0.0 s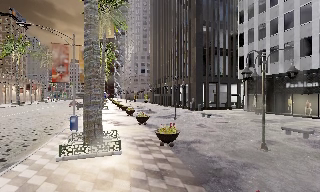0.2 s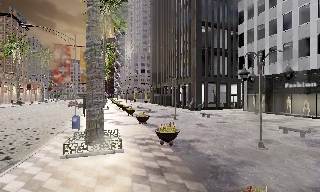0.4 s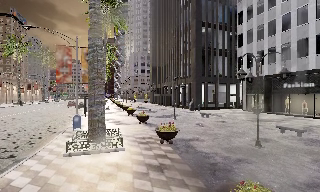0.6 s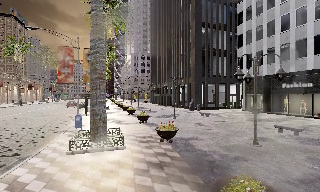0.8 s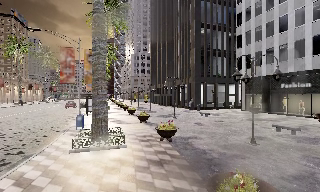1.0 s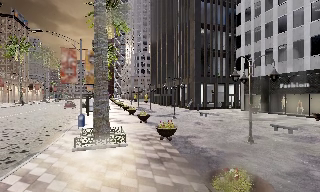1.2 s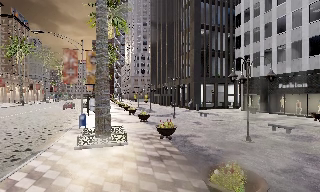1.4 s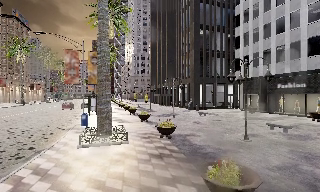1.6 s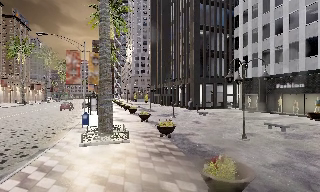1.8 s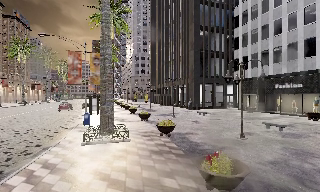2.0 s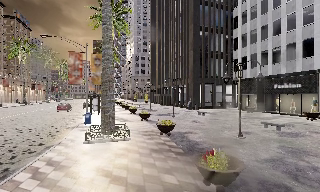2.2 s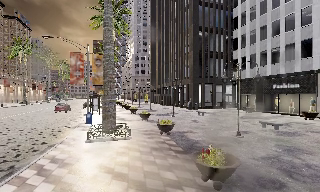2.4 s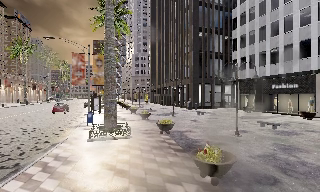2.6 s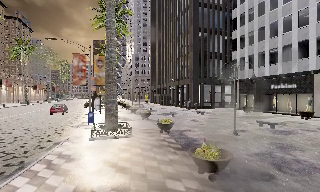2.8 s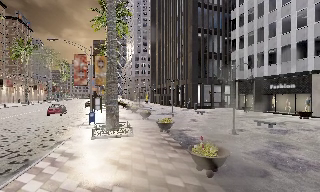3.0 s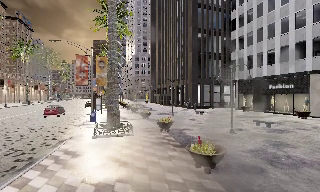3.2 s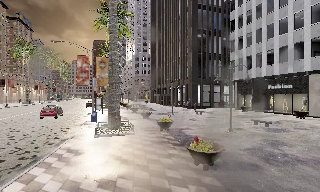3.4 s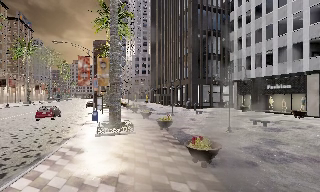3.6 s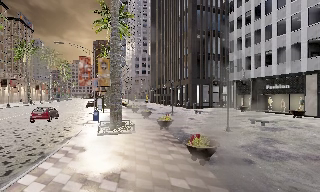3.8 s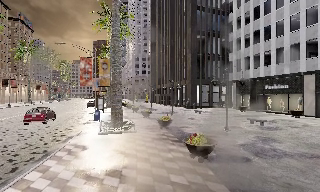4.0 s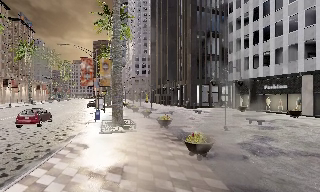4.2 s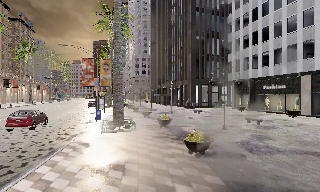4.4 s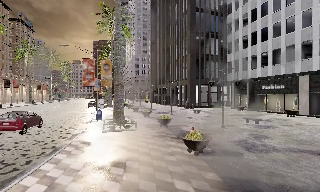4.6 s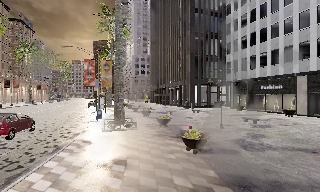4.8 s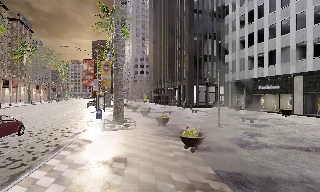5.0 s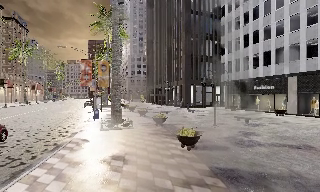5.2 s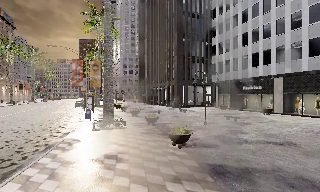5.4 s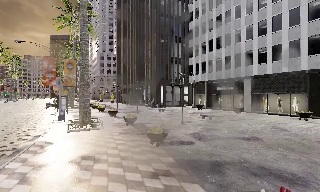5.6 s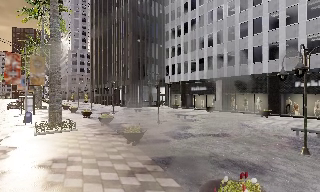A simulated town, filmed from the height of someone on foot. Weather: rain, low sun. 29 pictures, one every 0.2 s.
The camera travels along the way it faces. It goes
backward.
0.0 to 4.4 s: The camera travels backward, about 5 m, so what stands in front gets smaller.
4.4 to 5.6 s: The scene slides to the left, as the camera pans about 20 degrees to its right. It travels backward, about 1.5 m, so what stands in front gets smaller.
The film runs backward here.
